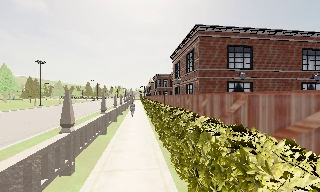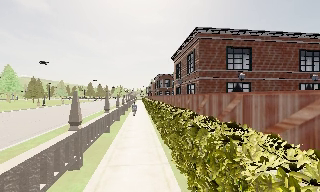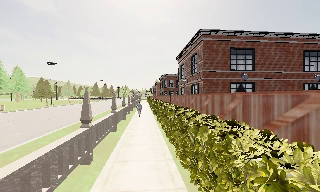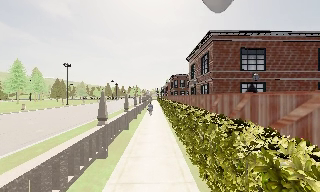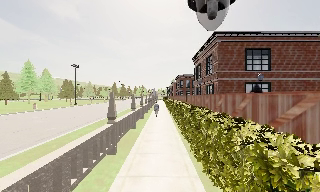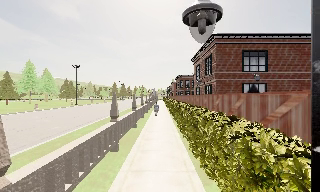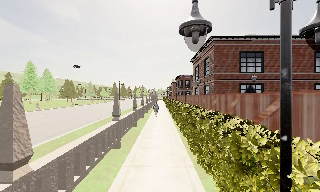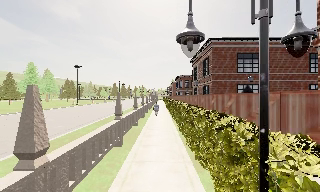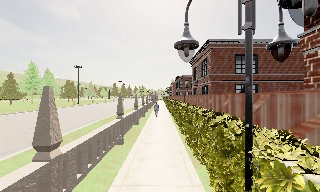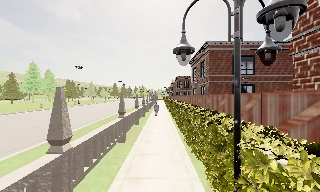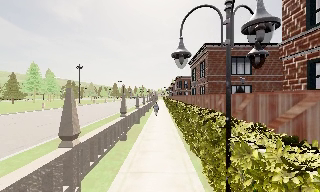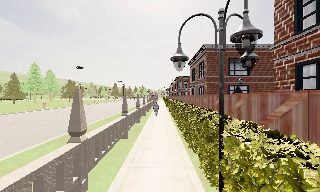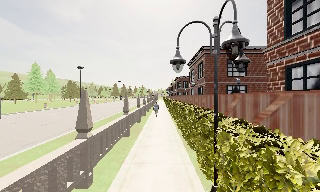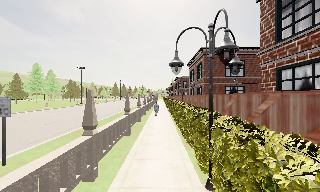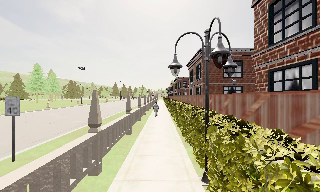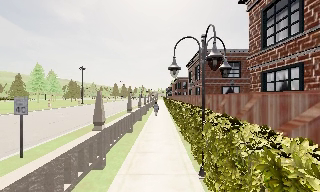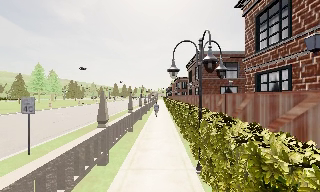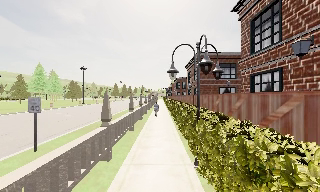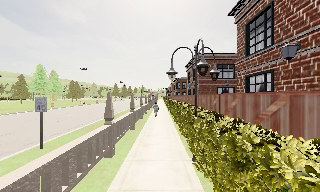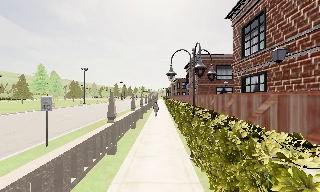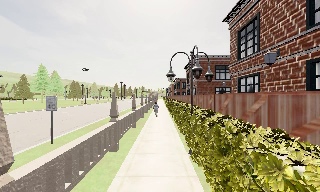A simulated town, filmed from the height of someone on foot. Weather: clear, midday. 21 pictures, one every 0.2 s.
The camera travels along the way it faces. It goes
backward.
0.0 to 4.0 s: The camera travels backward, about 7 m, so what stands in front gets smaller.
The film runs backward here.
